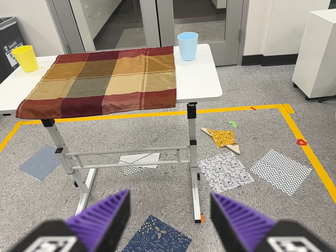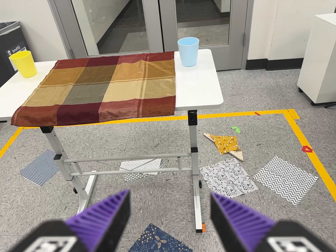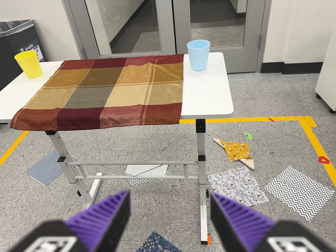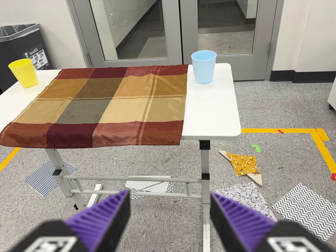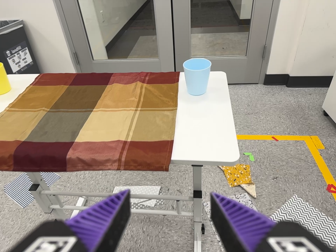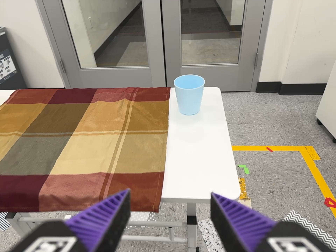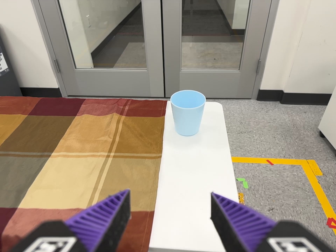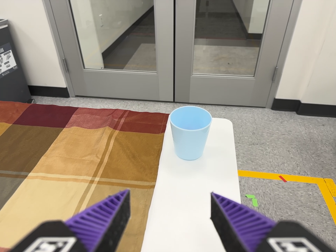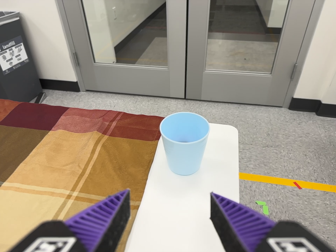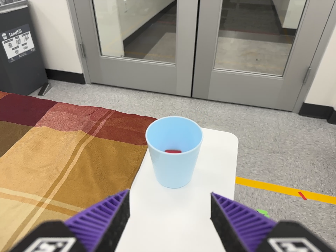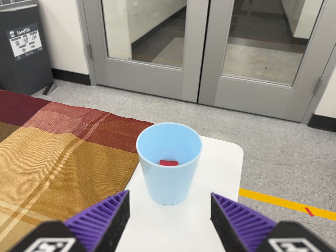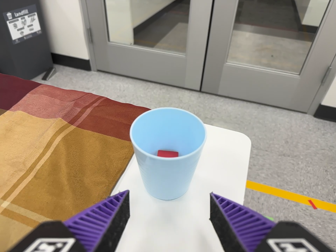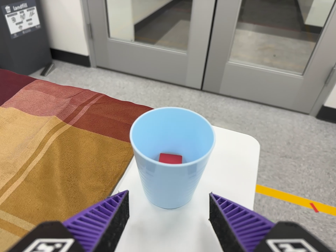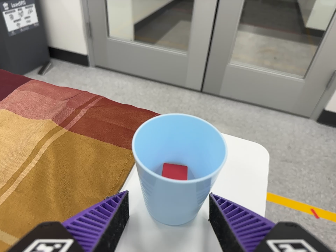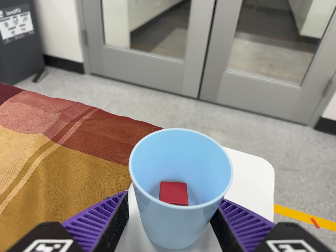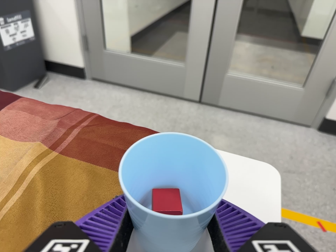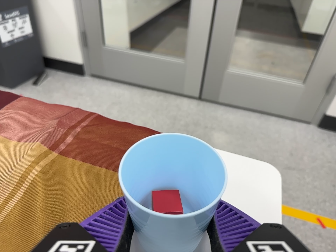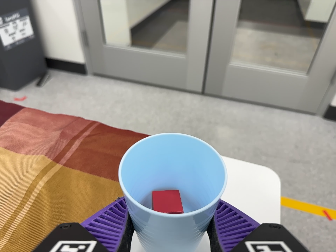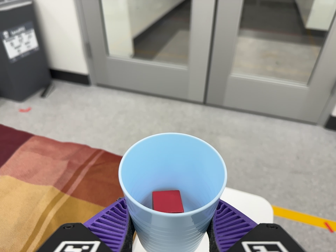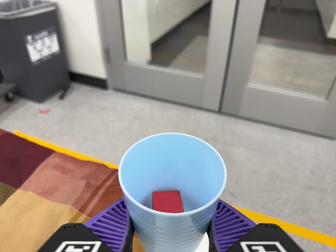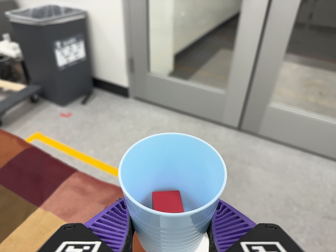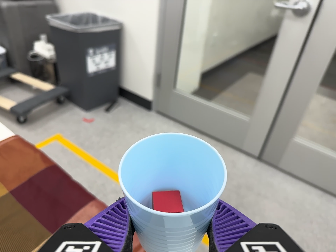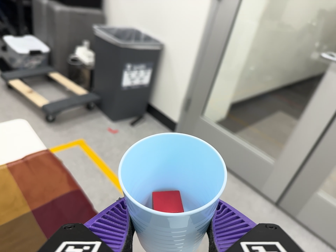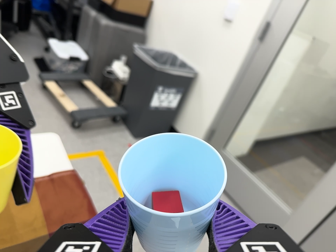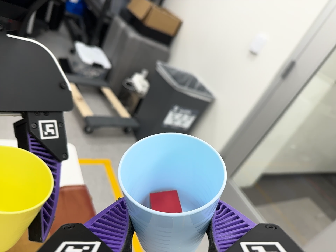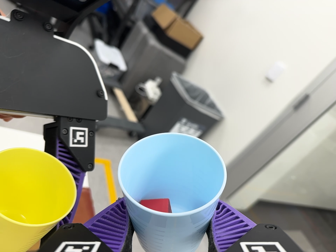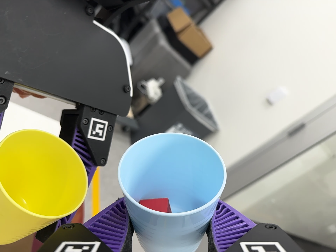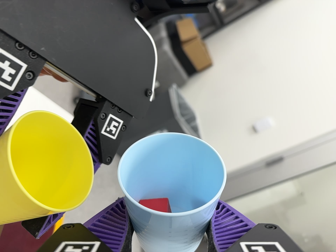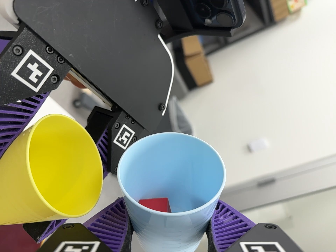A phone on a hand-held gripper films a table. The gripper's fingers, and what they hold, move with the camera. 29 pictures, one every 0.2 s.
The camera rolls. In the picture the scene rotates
clockwise.
0.0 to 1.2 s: The camera travels forward and toward the top of its view, about 40 cm, so what stands in front looms larger.
1.2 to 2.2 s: The camera travels forward and to its right, about 30 cm, so what stands in front looms larger. It rolls about its line of sight by about 10 degrees, and the scene rotates clockwise.
2.2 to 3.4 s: The camera travels forward and toward the top of its view, about 8 cm, so what stands in front looms larger.
3.4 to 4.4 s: The camera swings to its left by about 15 degrees, and the scene slides to the right. It travels toward the top of its view, about 22 cm, so close, fixed things drift downward. Its aim tips toward the top of its view by about 10 degrees, and the scene shifts downward. It rolls about its line of sight by about 25 degrees, and the scene rotates clockwise.
4.4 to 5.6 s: The camera travels to its left and toward the top of its view, about 20 cm, so close, fixed things drift to the right. Its aim tips toward the top of its view by about 15 degrees, and the scene shifts downward. It rolls about its line of sight by about 60 degrees, and the scene rotates clockwise.
The film runs forward here.
